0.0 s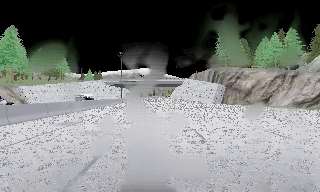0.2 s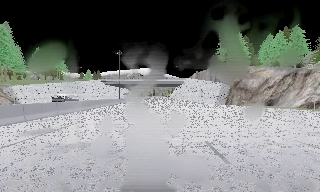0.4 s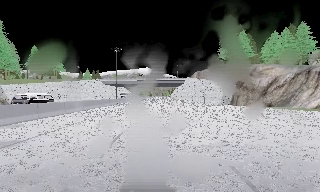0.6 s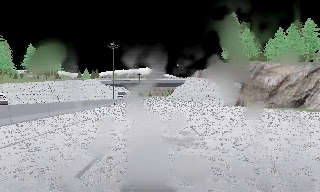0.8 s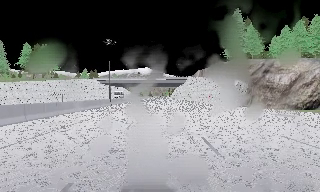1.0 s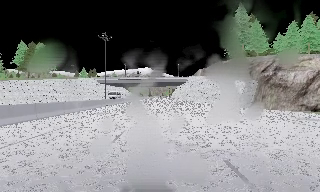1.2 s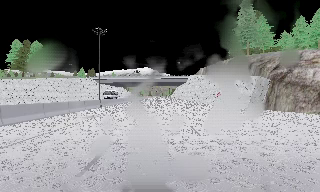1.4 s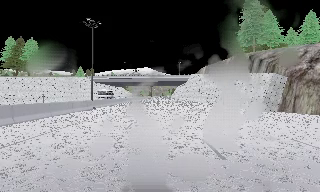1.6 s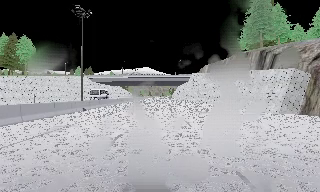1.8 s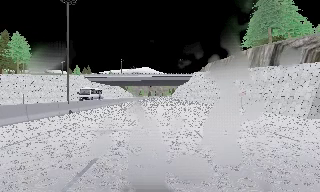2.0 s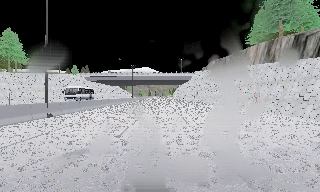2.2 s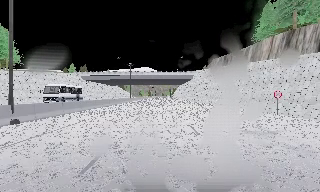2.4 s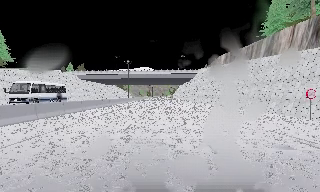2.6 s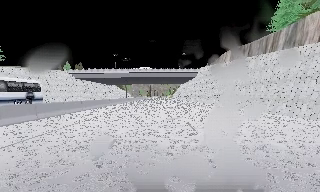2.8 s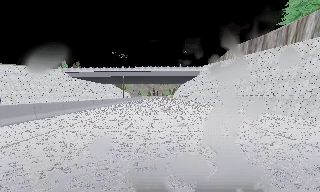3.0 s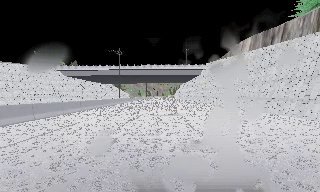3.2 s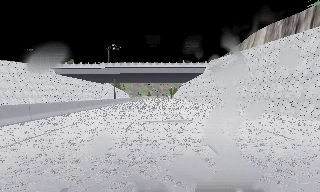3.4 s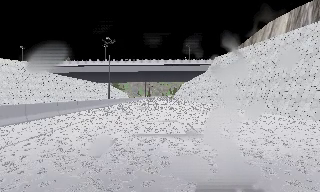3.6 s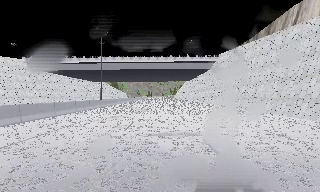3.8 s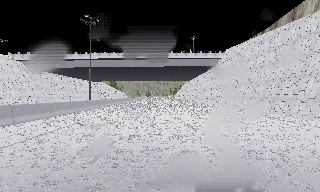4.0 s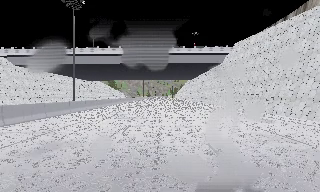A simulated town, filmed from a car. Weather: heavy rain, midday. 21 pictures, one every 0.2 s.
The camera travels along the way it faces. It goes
forward.
0.0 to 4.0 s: The camera travels forward, about 60 m, so what stands in front looms larger. It gains speed.
The film runs forward here.
